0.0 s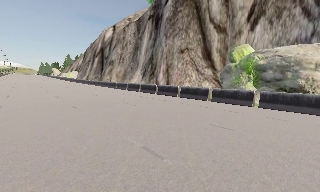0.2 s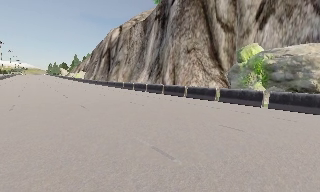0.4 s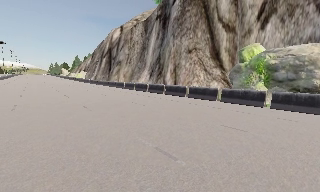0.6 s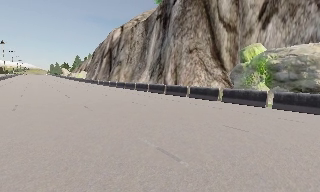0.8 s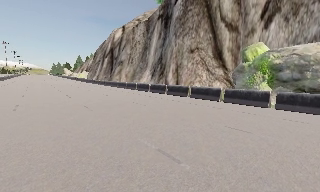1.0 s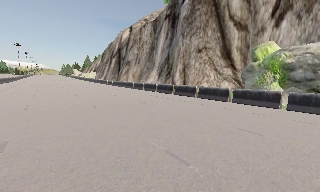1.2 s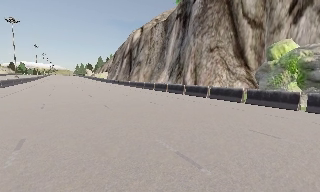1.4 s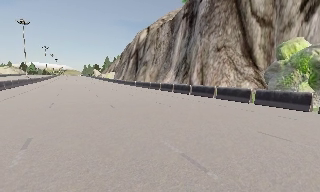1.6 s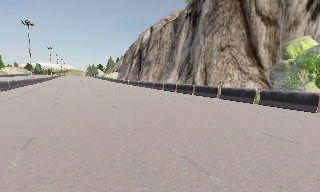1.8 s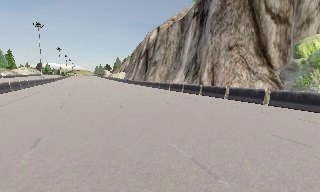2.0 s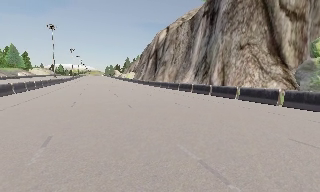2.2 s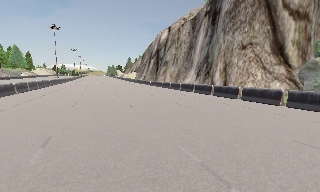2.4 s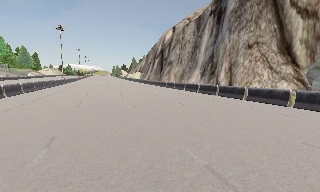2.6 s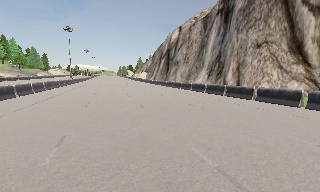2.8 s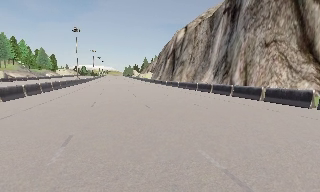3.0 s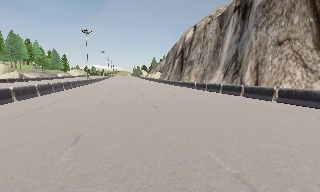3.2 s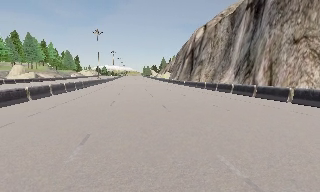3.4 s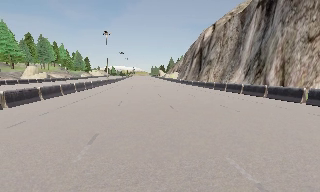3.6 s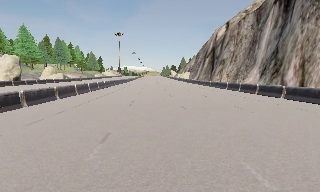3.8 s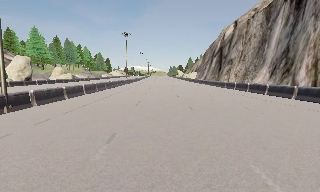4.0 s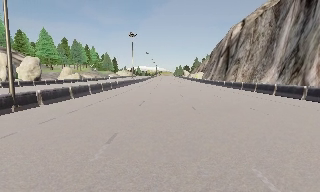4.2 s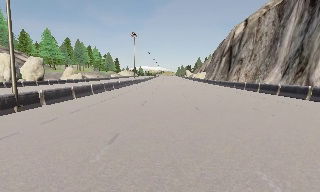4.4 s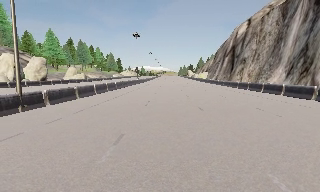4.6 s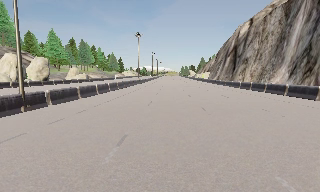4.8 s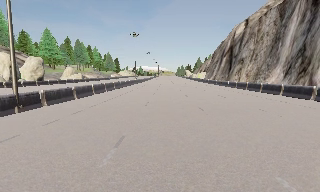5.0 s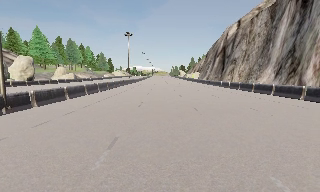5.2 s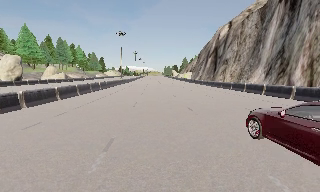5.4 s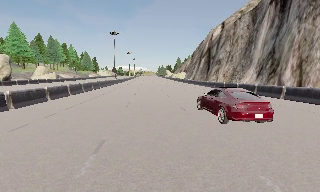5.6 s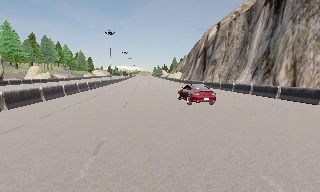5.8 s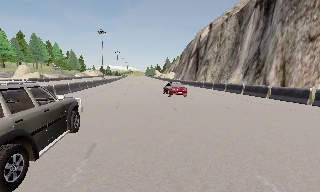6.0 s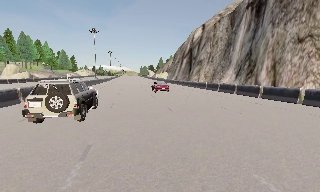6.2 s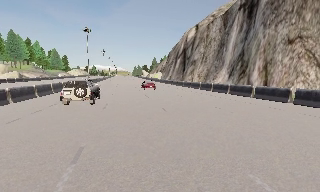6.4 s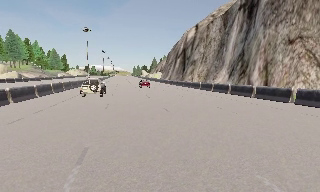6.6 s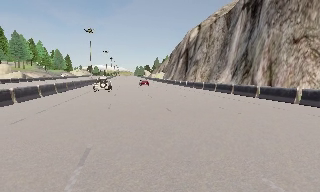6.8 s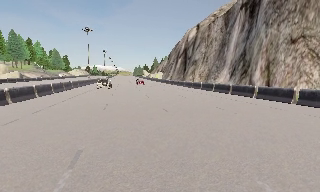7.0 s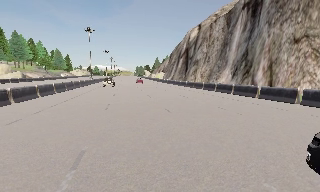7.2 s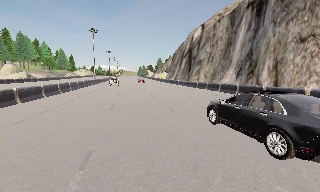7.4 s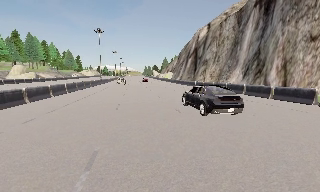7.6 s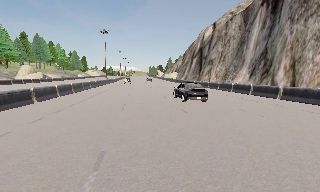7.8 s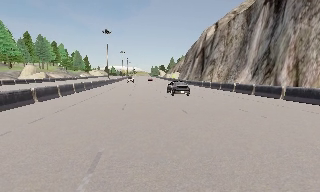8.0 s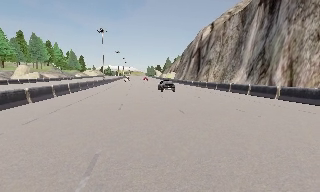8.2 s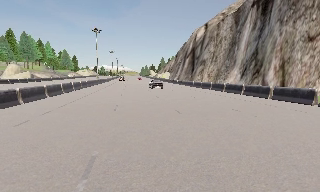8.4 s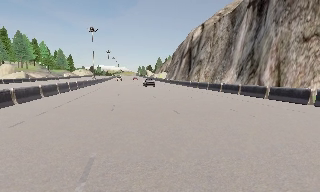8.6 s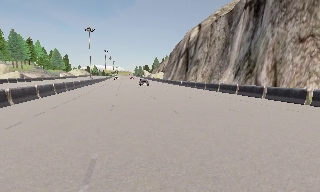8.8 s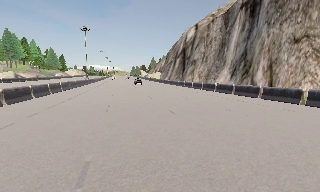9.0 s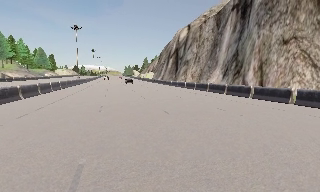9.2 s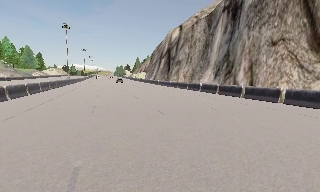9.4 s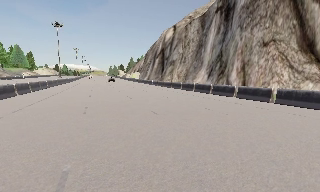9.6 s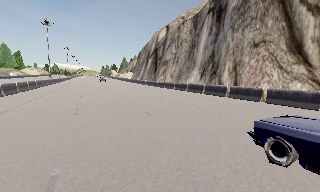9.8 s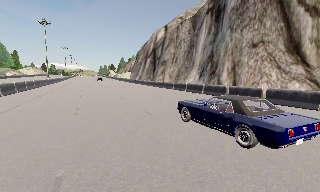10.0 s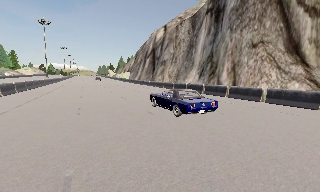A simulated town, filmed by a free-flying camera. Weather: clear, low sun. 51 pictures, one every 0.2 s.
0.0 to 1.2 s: The camera shifts only a little, or ends up much as it began.
1.2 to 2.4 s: The camera swings to its left by about 10 degrees, and the scene slides to the right. It travels forward, about 0.5 m, so what stands in front looms larger.
2.4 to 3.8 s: The scene slides to the right, as the camera pans about 20 degrees to its left.
3.8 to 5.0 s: The camera shifts only a little, or ends up much as it began.
5.0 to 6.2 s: The camera pans to its right, which is clockwise from overhead, by about 15 degrees.
6.2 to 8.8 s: The camera travels forward and to its left, about 1 m, so what stands in front looms larger.
8.8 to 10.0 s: The camera swings to its right by about 10 degrees, and the scene slides to the left.
The film runs forward here.
